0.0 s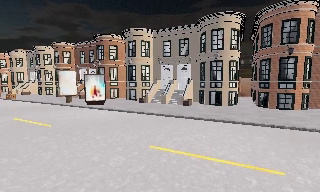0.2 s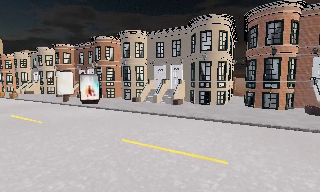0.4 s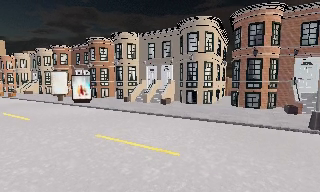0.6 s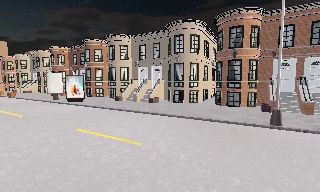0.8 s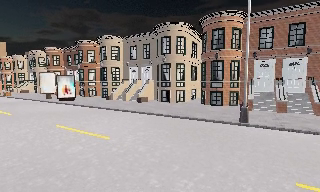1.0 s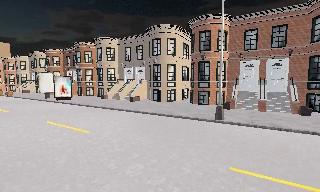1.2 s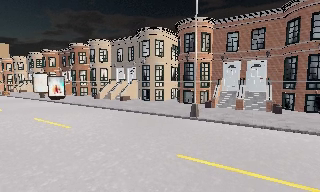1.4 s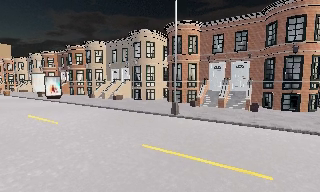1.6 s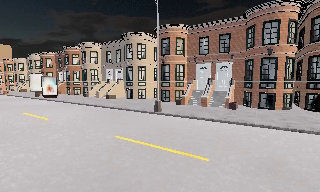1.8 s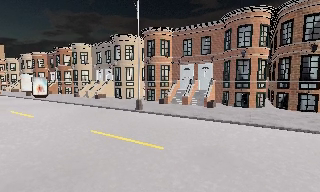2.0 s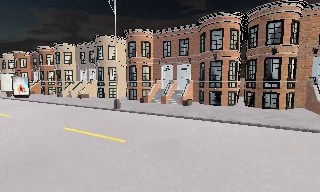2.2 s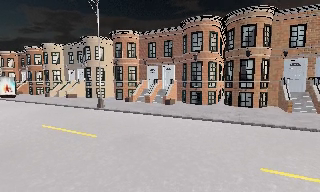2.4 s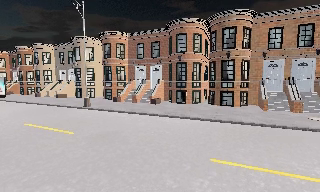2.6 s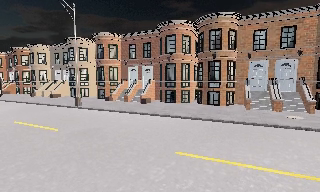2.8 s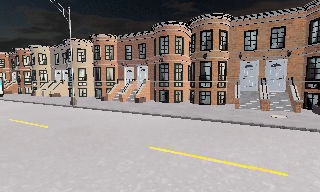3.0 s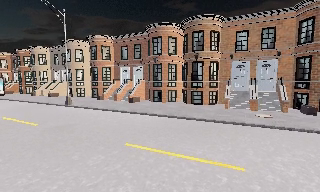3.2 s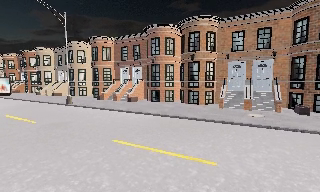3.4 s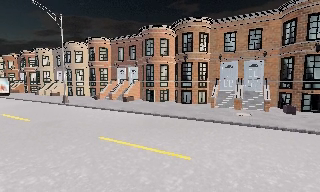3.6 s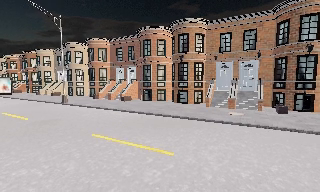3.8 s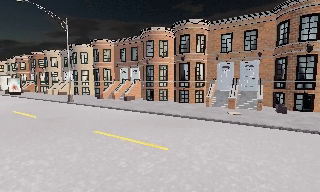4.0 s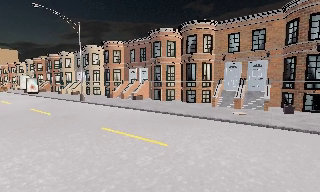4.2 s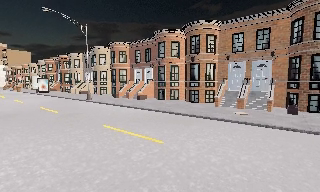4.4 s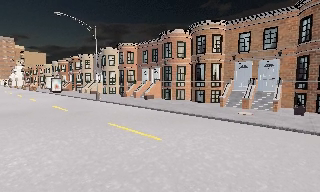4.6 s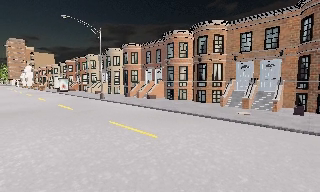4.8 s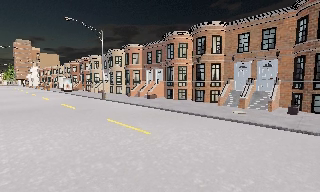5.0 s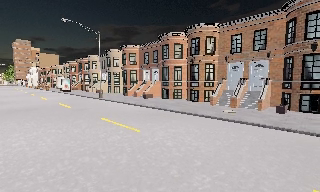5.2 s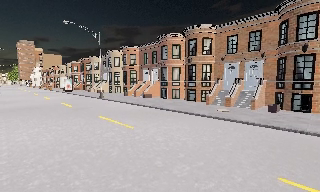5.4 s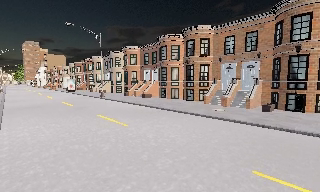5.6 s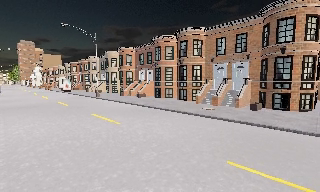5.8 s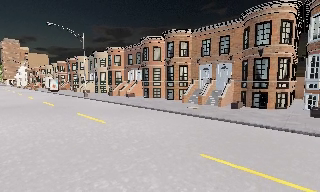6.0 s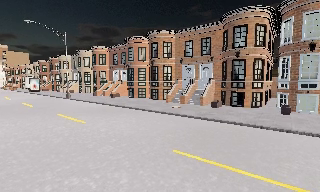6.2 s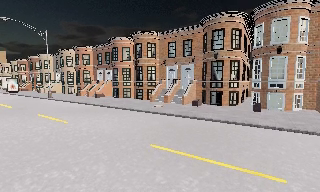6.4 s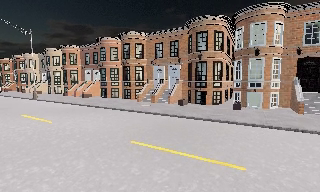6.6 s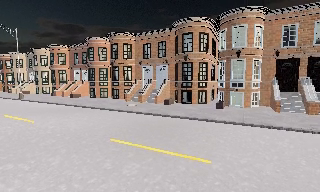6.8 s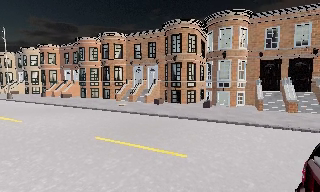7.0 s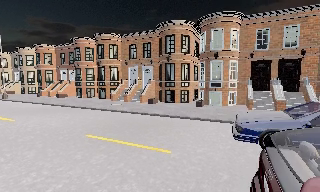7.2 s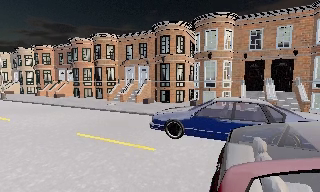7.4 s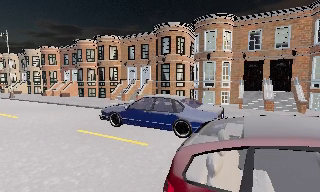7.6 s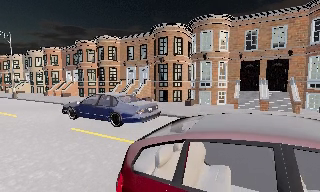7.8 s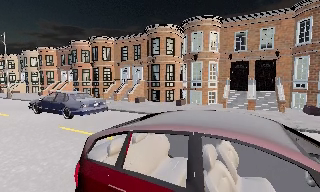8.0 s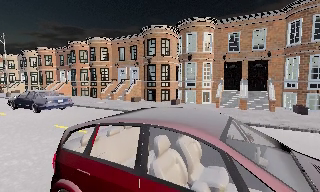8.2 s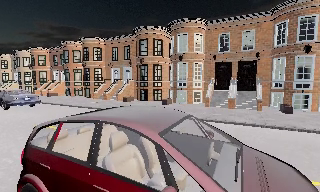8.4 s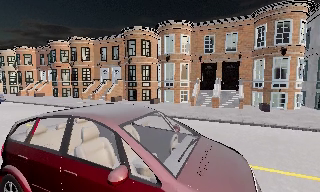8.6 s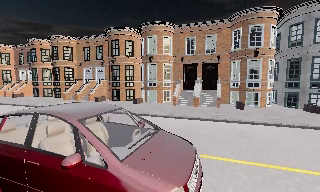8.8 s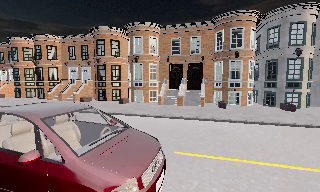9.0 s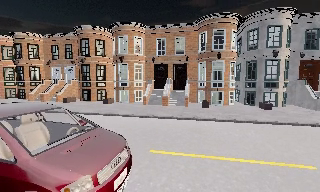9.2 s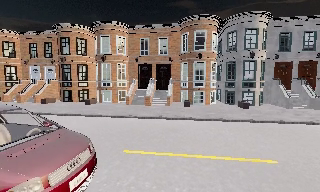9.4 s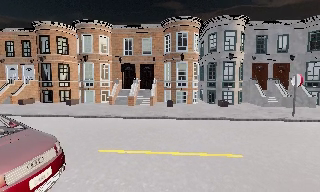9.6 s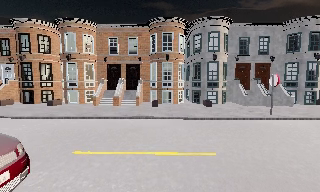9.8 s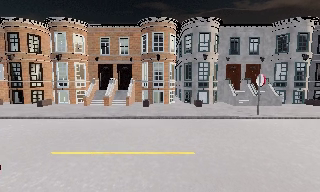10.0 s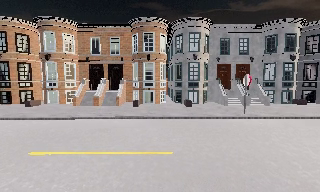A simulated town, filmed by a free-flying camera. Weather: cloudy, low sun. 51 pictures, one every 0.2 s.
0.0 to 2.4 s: The camera travels to its right and backward, about 15 m, so close, fixed things drift to the left.
2.4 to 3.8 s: The camera travels to its right and backward, about 5 m, so close, fixed things drift to the left. It loses speed.
3.8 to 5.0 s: The camera pans to its left, which is counterclockwise from overhead, by about 15 degrees. It travels to its right and backward, about 3 m.
5.0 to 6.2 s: The scene slides to the left, as the camera pans about 10 degrees to its right. It travels to its right and backward, about 3 m, so close, fixed things drift to the left.
6.2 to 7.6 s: The camera travels to its right and backward, about 3.5 m, so close, fixed things drift to the left.
7.6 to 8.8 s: The scene slides to the left, as the camera pans about 10 degrees to its right. It travels to its right and backward, about 3 m, so close, fixed things drift to the left.
8.8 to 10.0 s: The scene slides to the left, as the camera pans about 15 degrees to its right. It travels to its right, about 2.5 m, so close, fixed things drift to the left.
The film runs forward here.
